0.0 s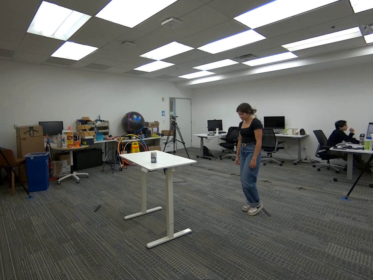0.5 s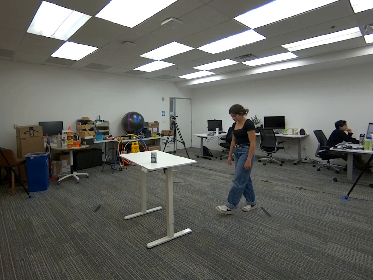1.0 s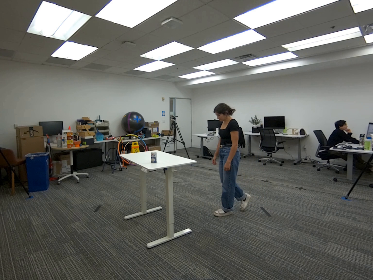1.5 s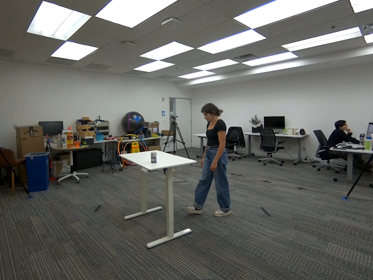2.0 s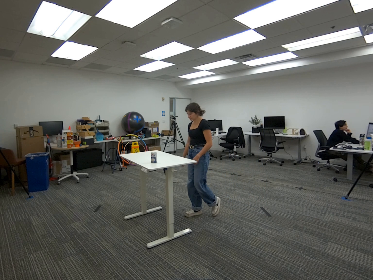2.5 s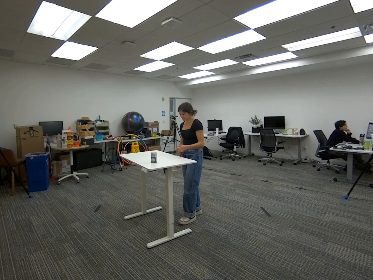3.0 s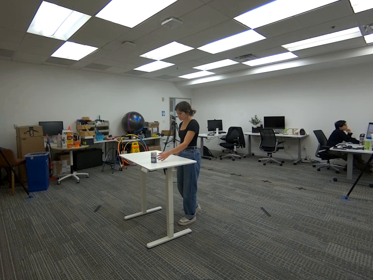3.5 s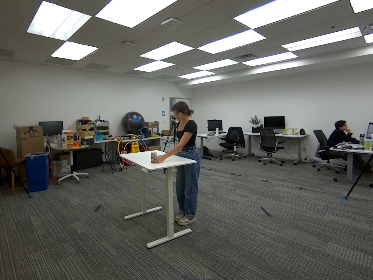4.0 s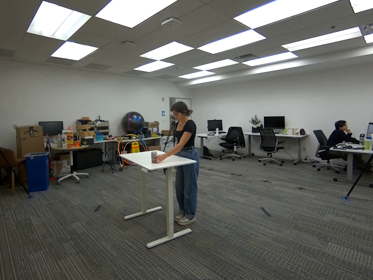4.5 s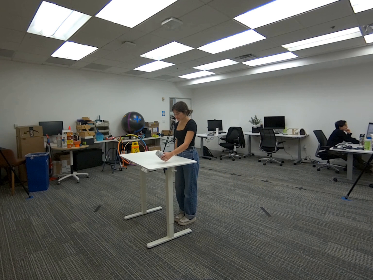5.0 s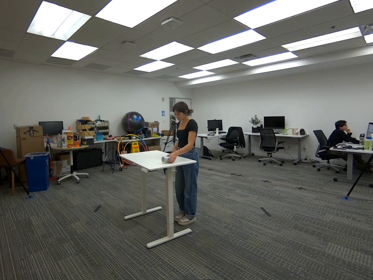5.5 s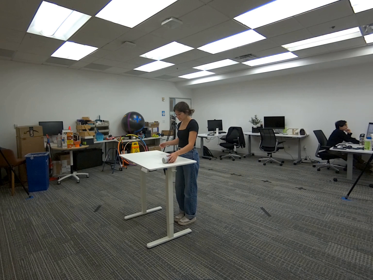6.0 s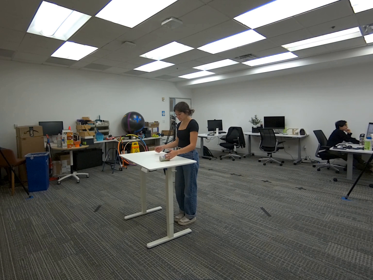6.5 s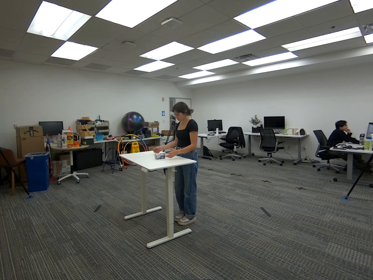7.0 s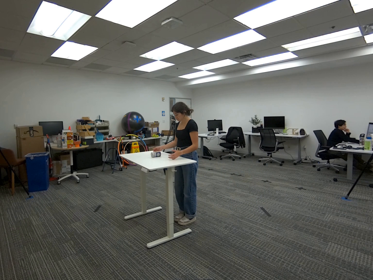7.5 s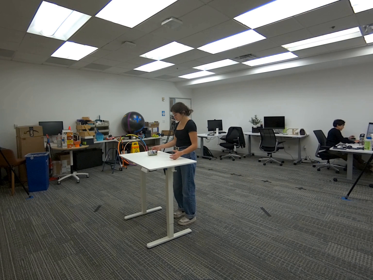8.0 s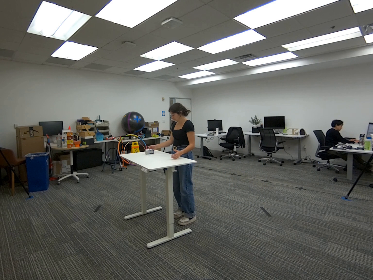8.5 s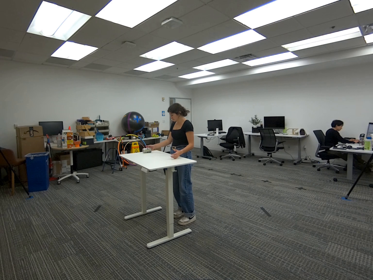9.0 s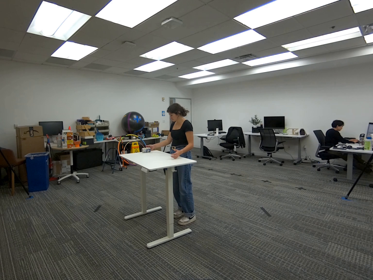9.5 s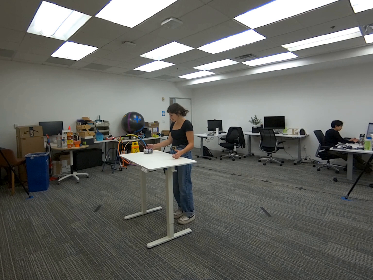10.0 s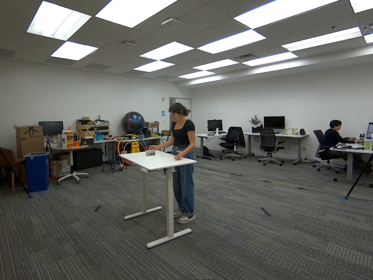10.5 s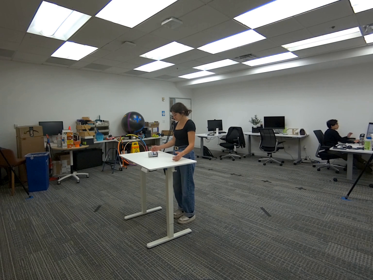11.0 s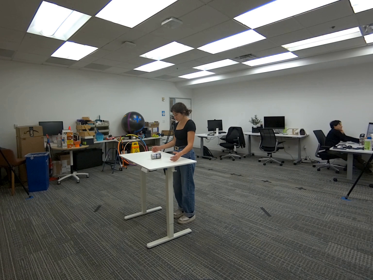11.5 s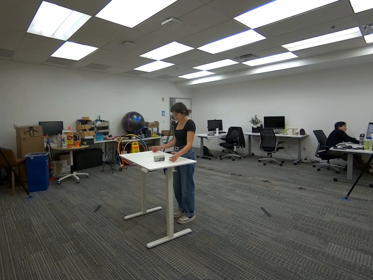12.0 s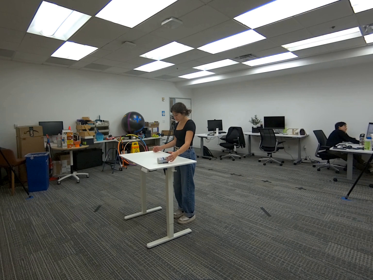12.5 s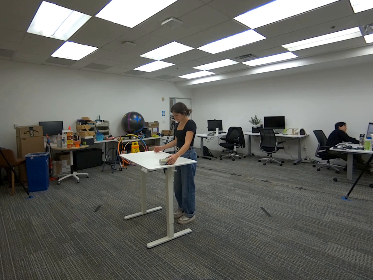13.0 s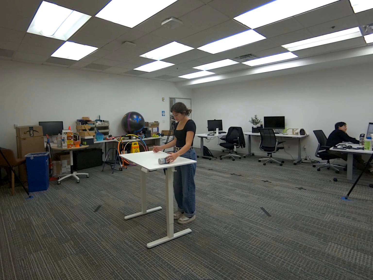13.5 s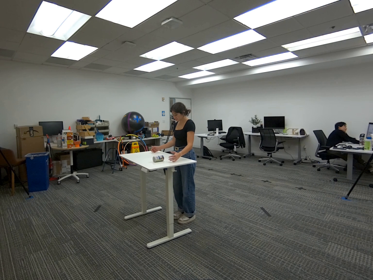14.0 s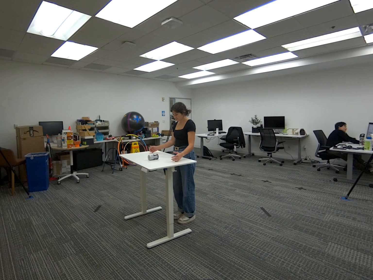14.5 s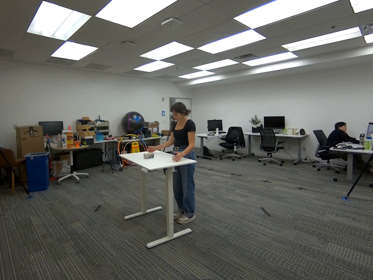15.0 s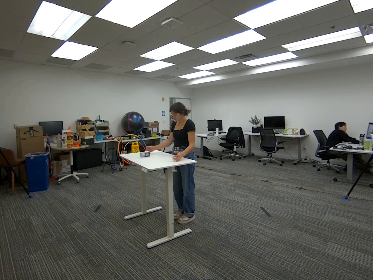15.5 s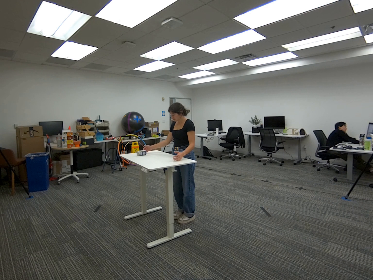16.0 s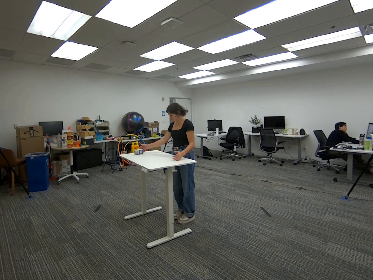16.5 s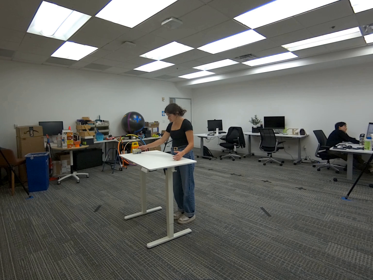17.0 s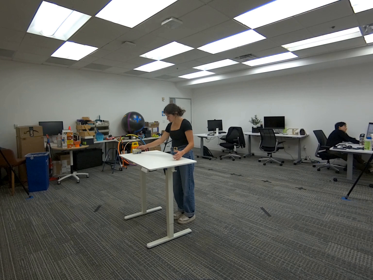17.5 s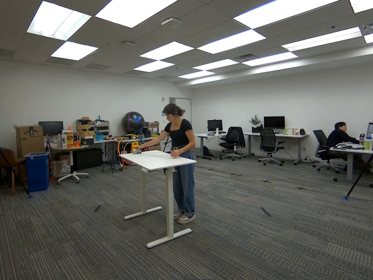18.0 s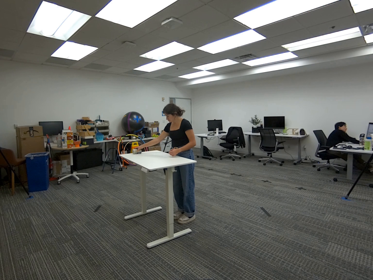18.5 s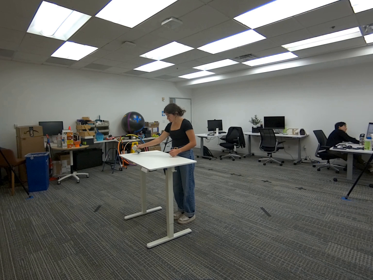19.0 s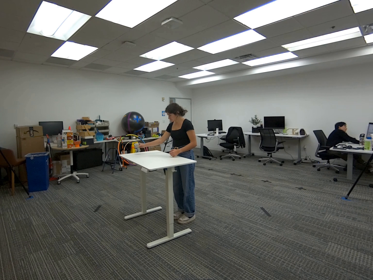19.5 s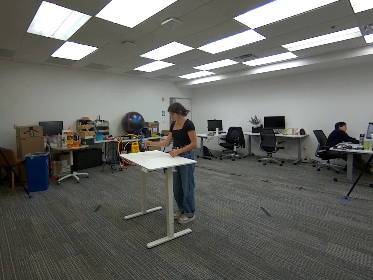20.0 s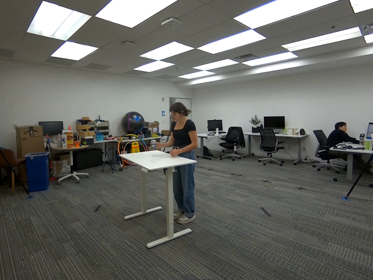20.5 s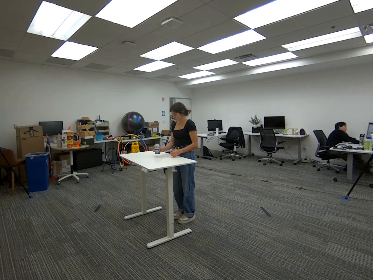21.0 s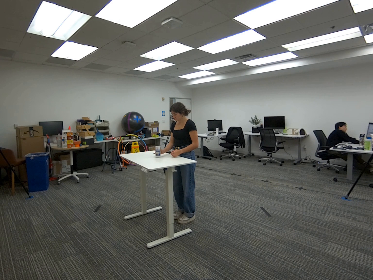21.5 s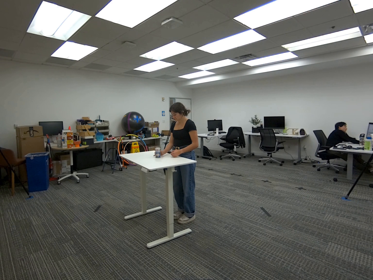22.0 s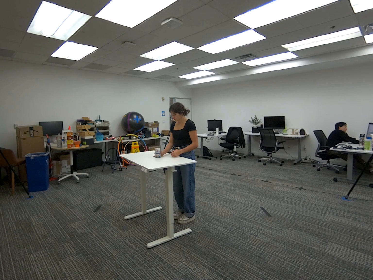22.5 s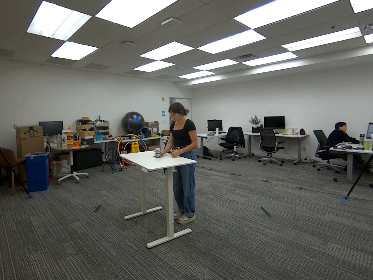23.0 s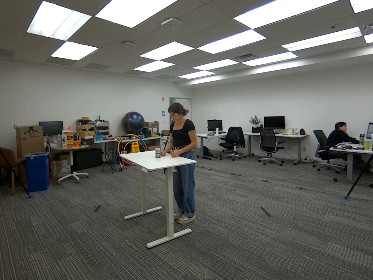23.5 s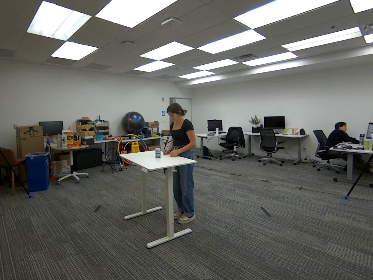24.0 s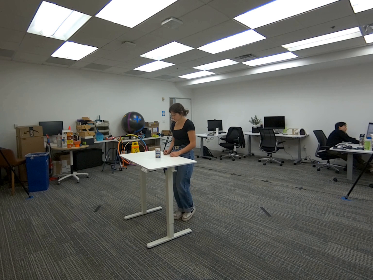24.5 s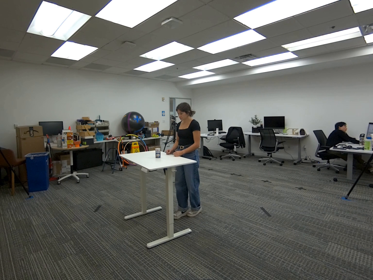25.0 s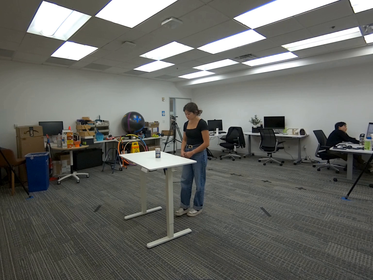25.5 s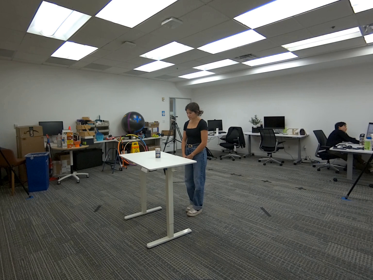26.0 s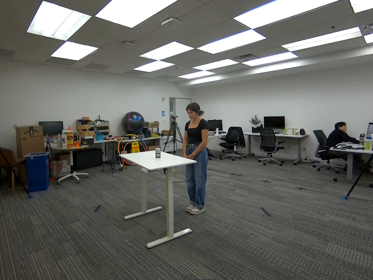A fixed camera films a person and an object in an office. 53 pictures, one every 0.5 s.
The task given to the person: Walk over to the white desk and place the soup can on its side and roll to the other side of white desk and then set up right.
